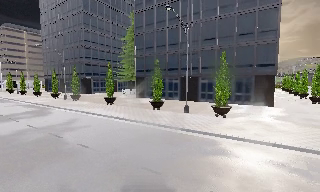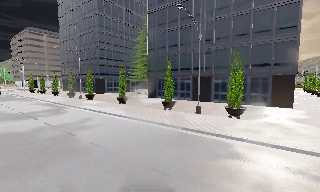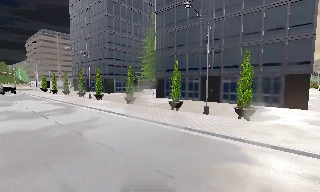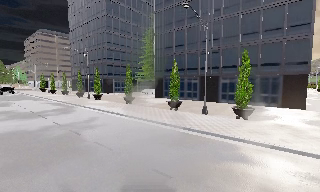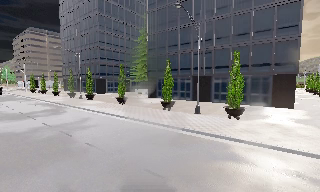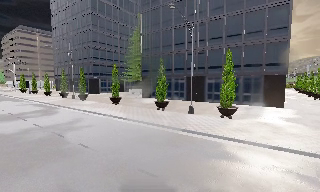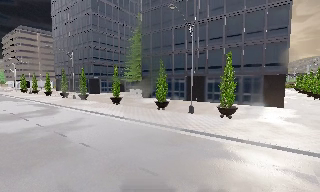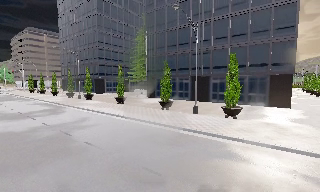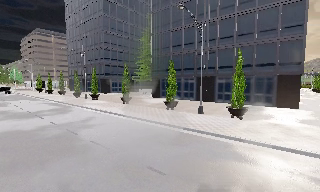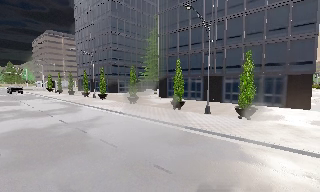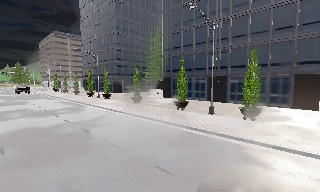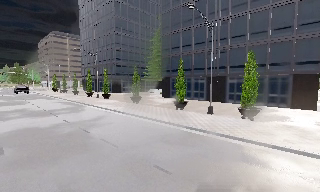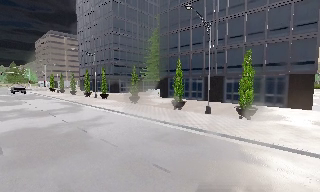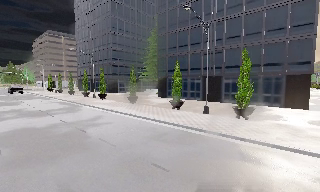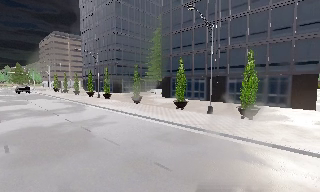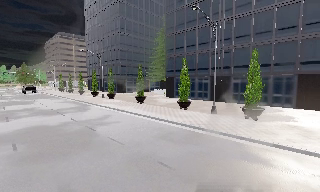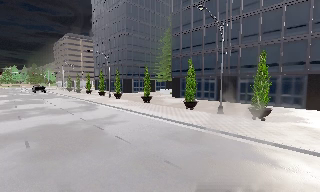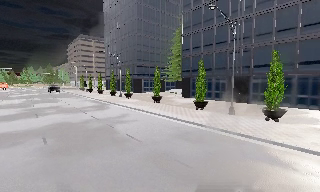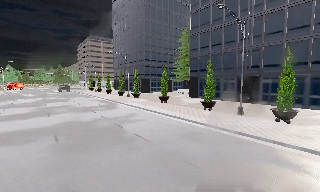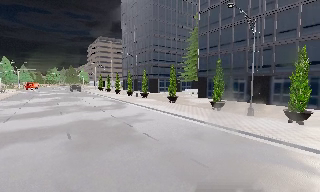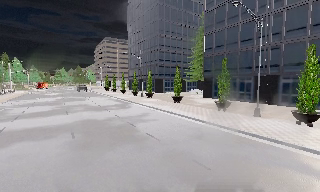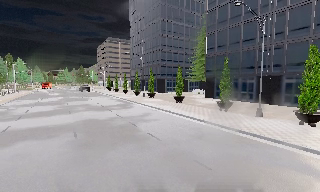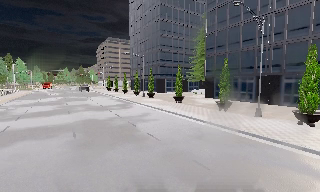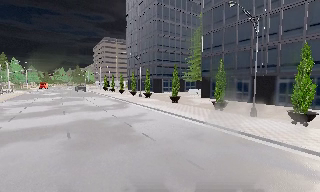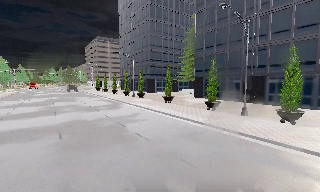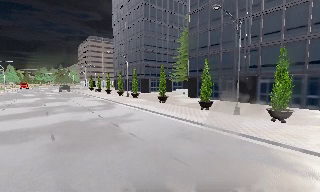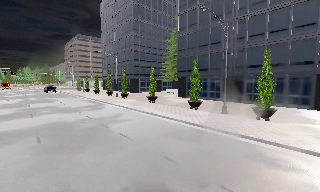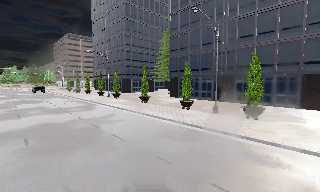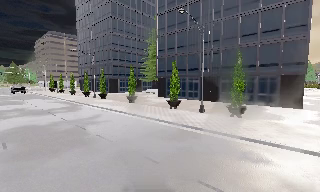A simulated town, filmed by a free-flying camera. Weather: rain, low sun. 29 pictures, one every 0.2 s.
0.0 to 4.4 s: The camera pans to its left, which is counterclockwise from overhead, by about 25 degrees. It travels to its right and backward, about 1 m.
4.4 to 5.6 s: The camera swings to its right by about 15 degrees, and the scene slides to the left.
The film runs backward here.
